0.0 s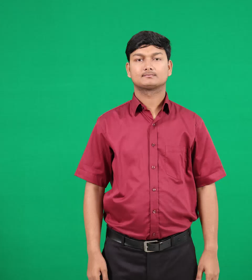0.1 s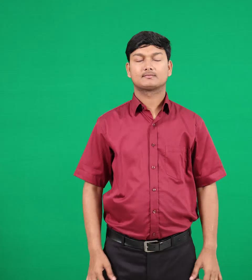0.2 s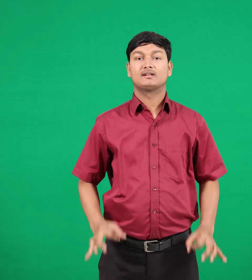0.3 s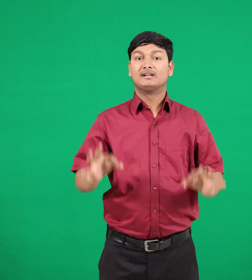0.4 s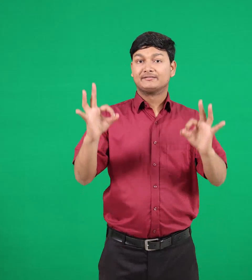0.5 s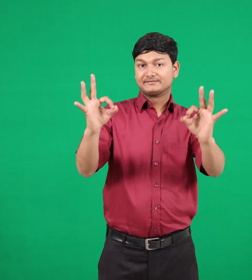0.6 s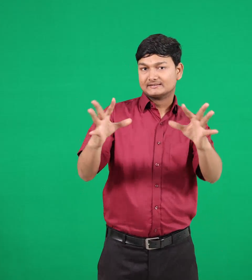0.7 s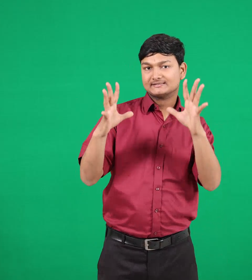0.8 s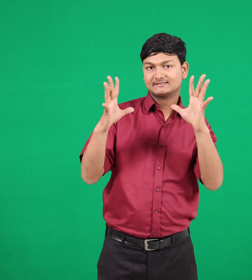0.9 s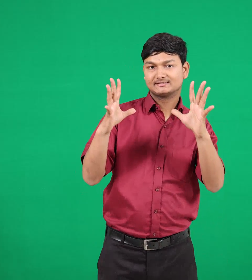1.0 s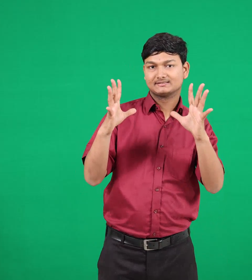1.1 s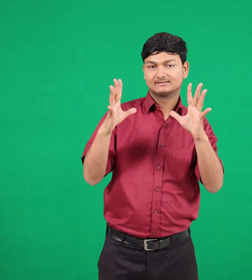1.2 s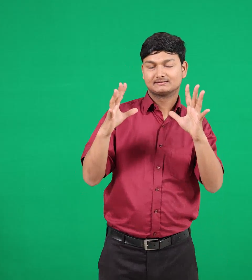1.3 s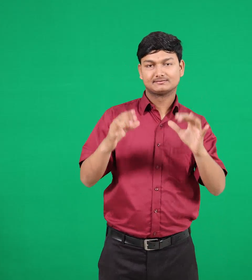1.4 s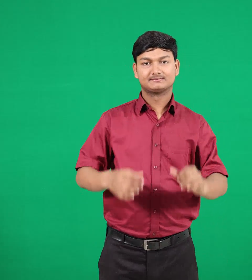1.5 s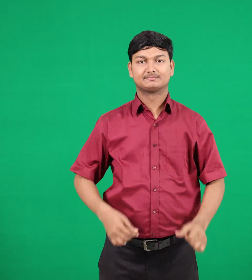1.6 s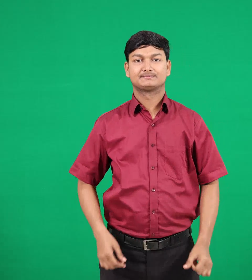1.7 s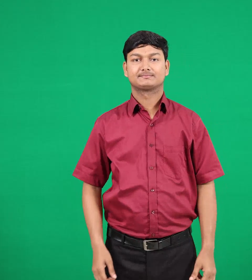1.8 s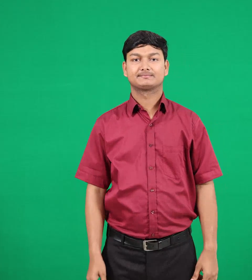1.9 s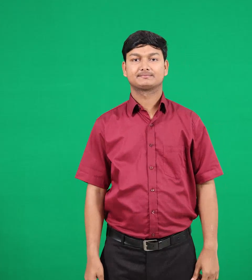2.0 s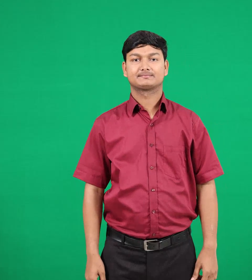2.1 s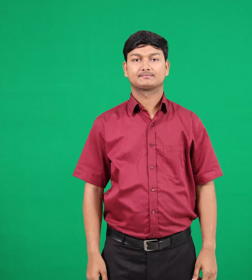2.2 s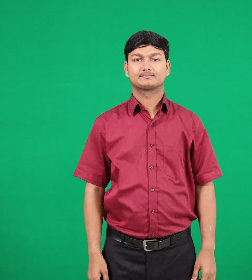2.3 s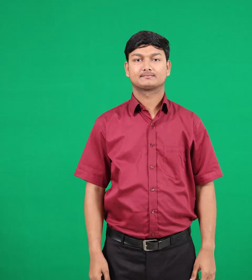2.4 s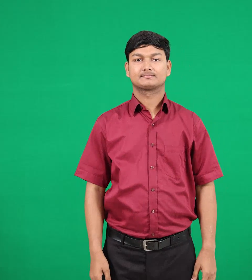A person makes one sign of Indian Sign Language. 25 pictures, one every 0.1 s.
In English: perfect
